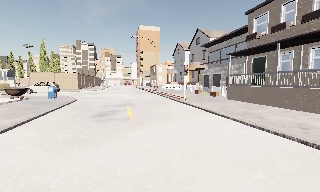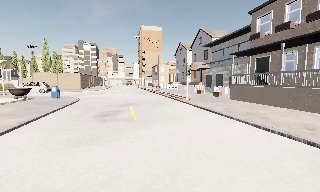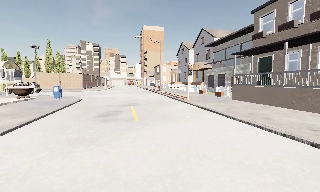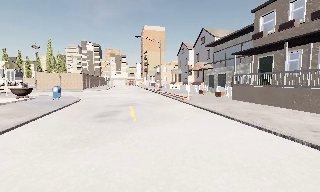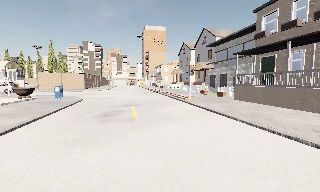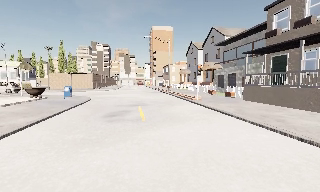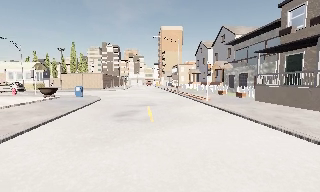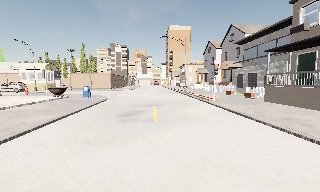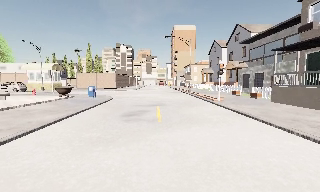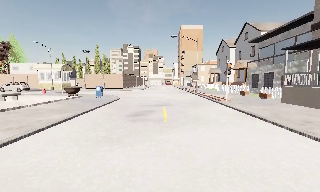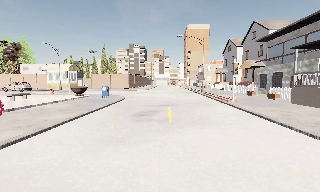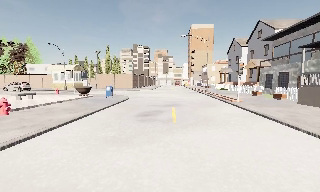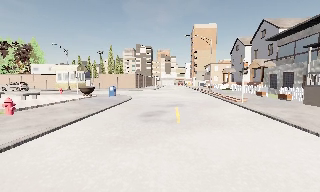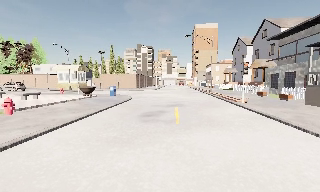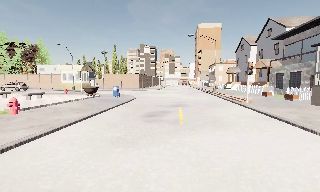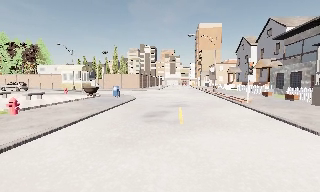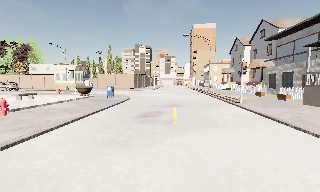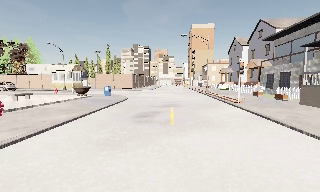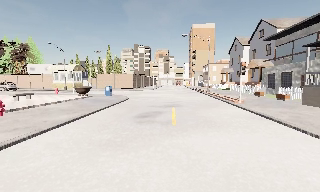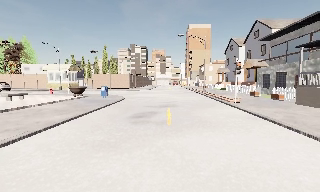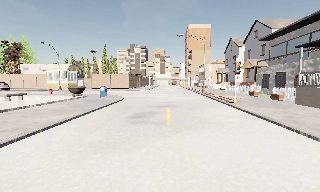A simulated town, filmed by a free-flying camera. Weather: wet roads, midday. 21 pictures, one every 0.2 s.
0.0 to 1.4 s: The scene slides to the right, as the camera pans about 10 degrees to its left.
1.4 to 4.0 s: The camera travels forward, about 0.5 m, so what stands in front looms larger.
The film runs forward here.
